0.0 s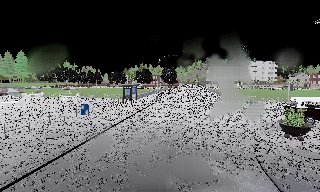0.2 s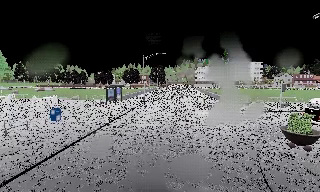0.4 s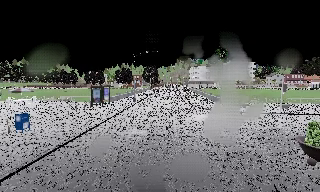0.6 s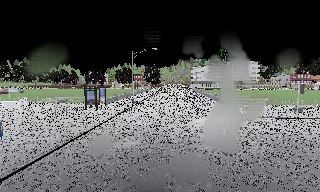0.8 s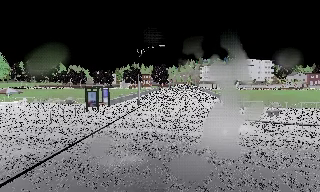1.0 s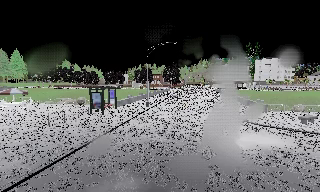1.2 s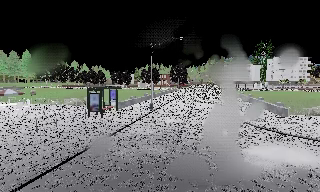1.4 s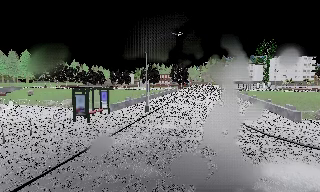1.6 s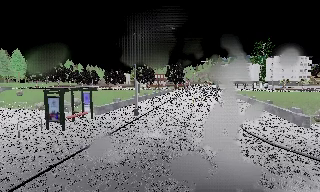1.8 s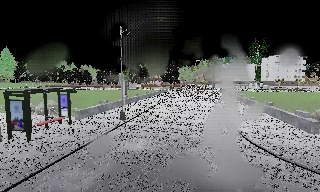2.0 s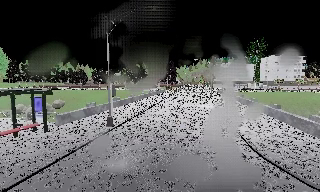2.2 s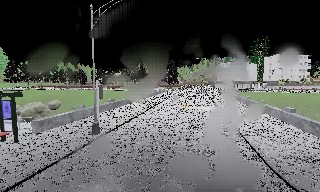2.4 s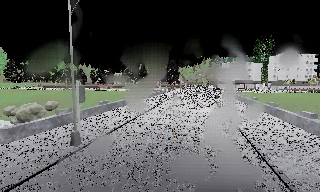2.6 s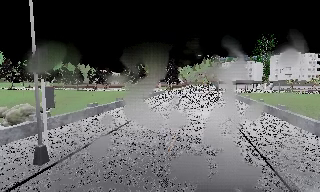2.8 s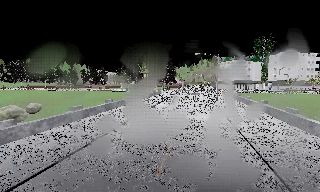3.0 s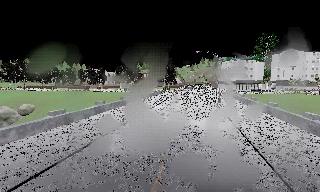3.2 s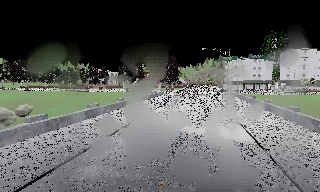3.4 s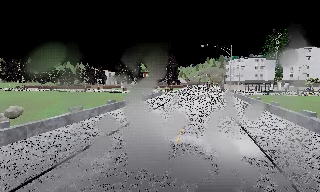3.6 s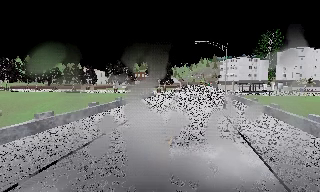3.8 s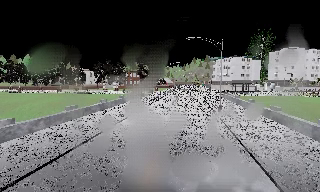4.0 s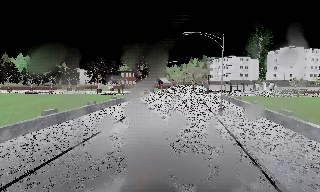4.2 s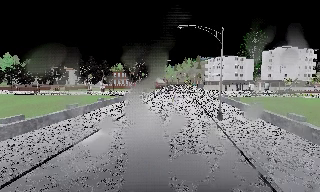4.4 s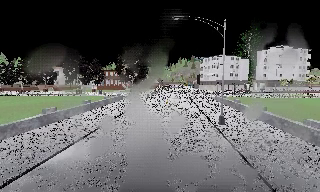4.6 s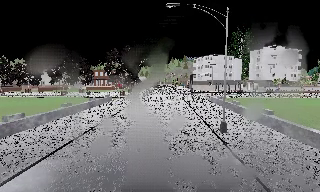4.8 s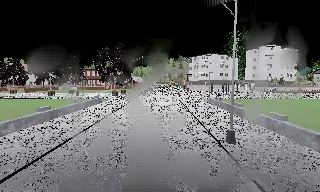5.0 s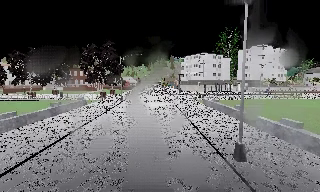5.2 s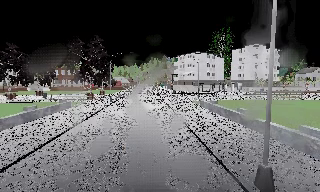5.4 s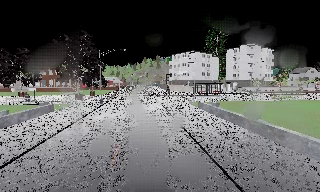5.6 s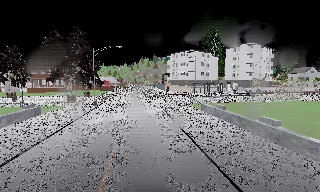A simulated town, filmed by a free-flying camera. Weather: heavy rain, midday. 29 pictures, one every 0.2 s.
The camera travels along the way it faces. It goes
forward.
0.0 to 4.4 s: The camera travels forward, about 40 m, so what stands in front looms larger.
4.4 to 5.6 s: The camera swings to its right by about 15 degrees, and the scene slides to the left. It travels forward, about 11 m, so what stands in front looms larger.
The film runs forward here.
